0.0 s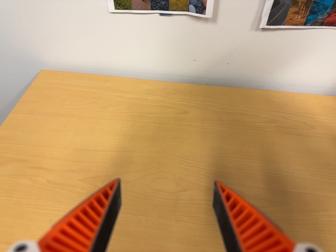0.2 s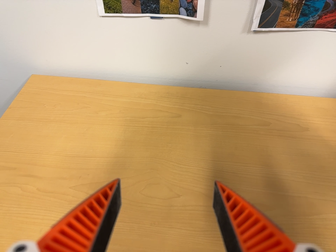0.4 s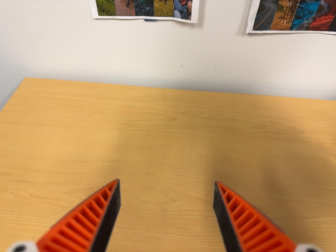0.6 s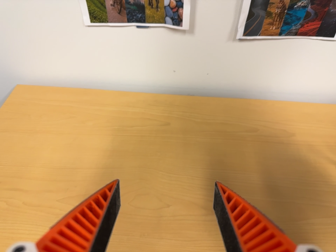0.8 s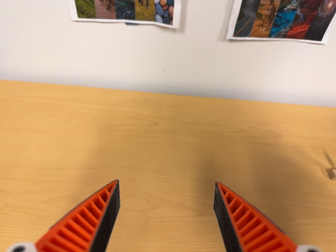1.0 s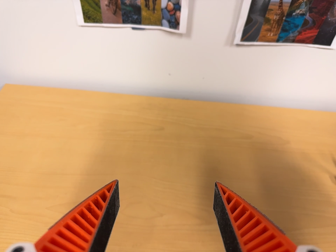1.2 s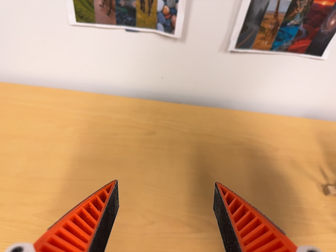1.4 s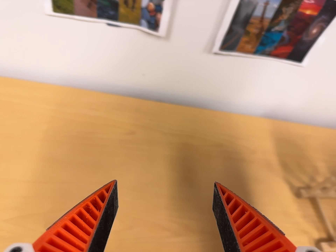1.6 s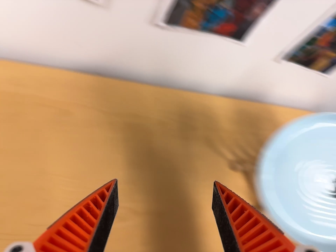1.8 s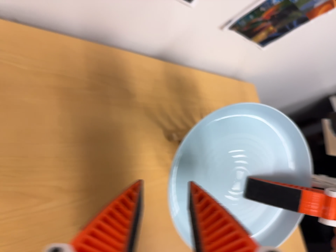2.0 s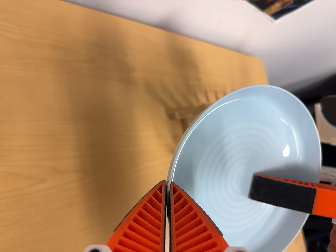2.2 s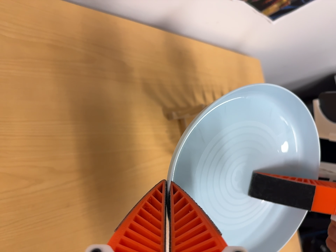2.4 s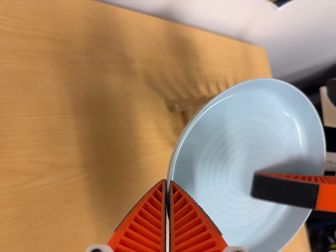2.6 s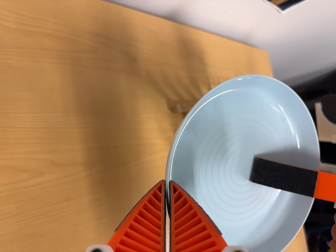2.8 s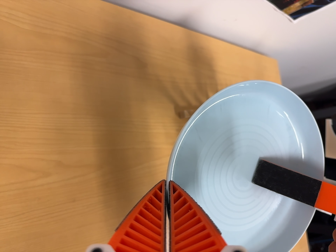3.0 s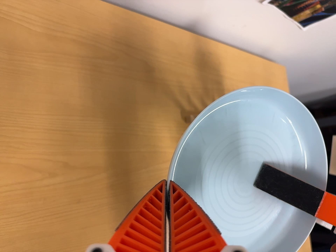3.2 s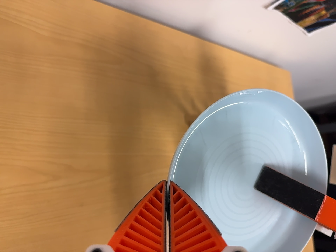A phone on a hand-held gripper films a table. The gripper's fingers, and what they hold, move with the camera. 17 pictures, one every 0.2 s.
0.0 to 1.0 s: The camera shifts only a little, or ends up much as it began.
1.0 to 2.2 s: The camera swings to its right by about 40 degrees, and the scene slides to the left. It travels toward the top of its view and forward, about 18 cm. Its aim tips toward the bottom of its view by about 30 degrees. It rolls about its line of sight by about 10 degrees, and the scene rotates clockwise.
2.2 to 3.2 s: The camera shifts only a little, or ends up much as it began.
The film runs backward here.
